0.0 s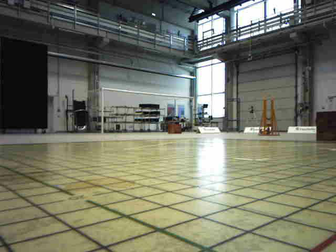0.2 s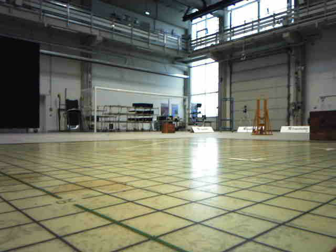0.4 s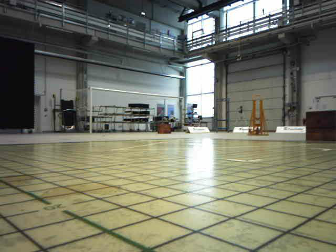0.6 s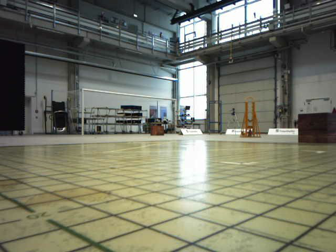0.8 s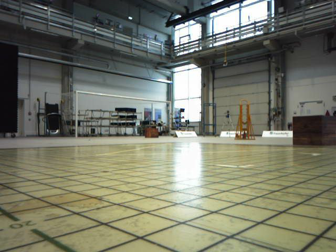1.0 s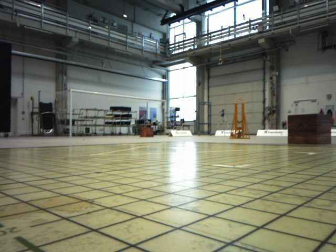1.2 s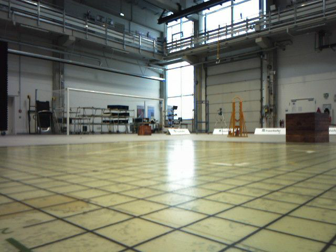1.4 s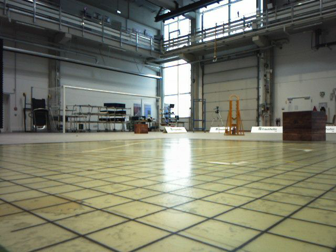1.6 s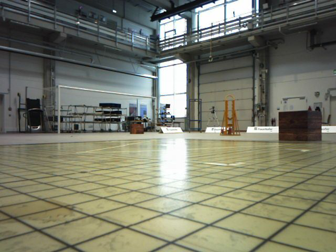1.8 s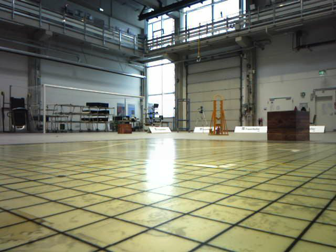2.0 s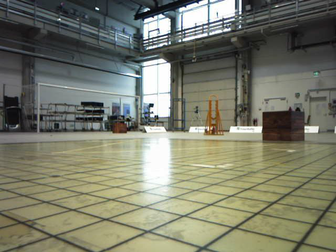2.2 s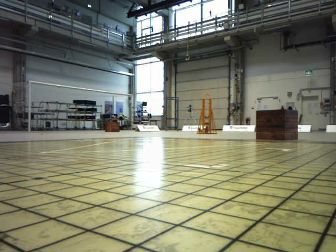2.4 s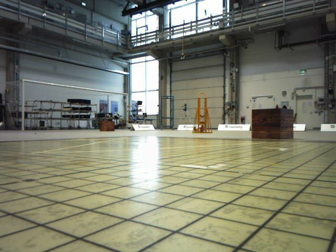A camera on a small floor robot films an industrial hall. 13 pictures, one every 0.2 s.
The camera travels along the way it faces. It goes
forward.
0.0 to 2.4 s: The camera swings to its right by about 10 degrees, and the scene slides to the left. It travels forward, about 0.5 m, so what stands in front looms larger.
The film runs forward here.
